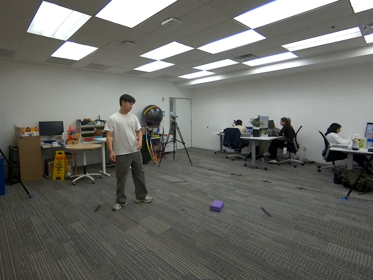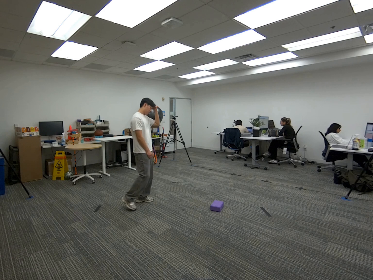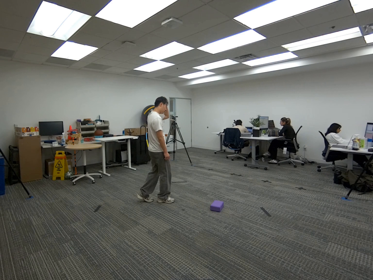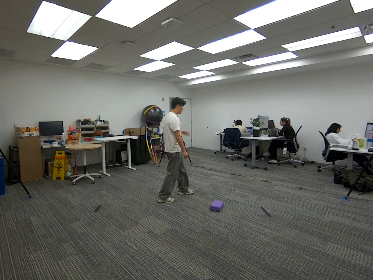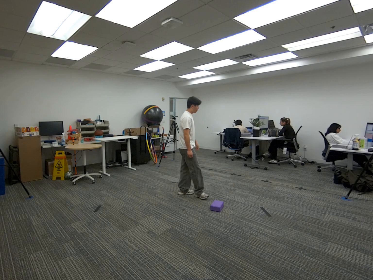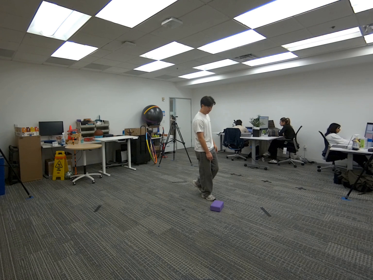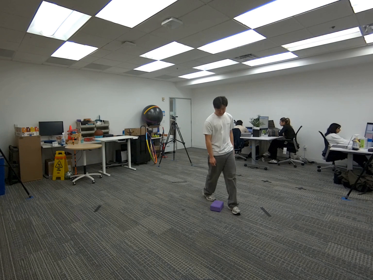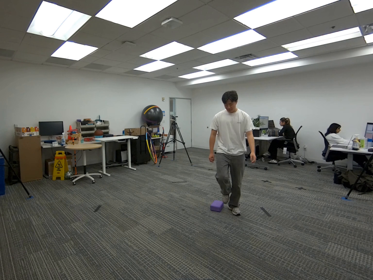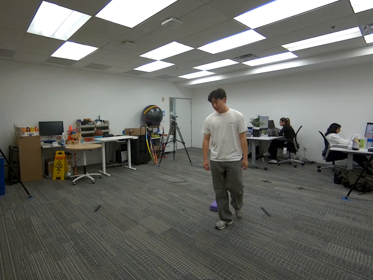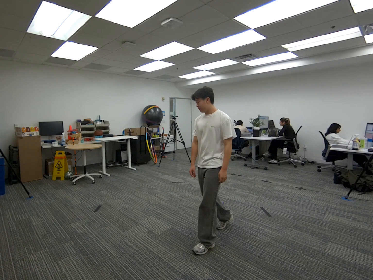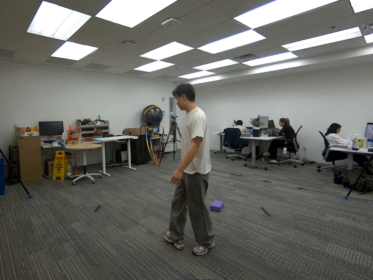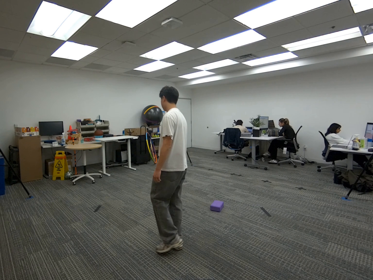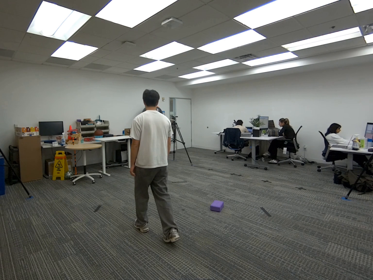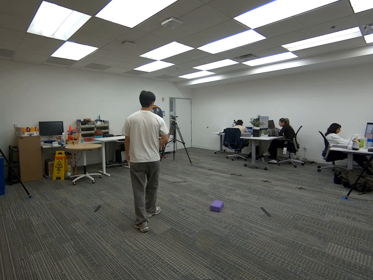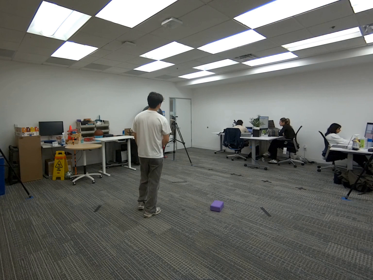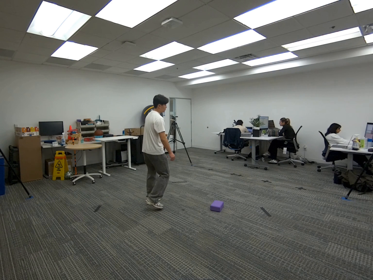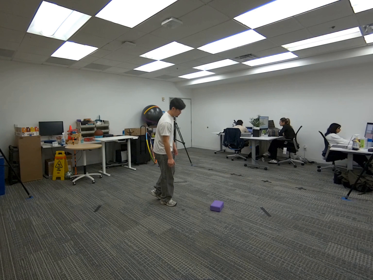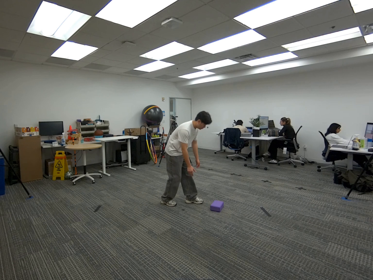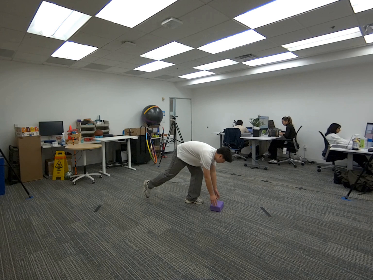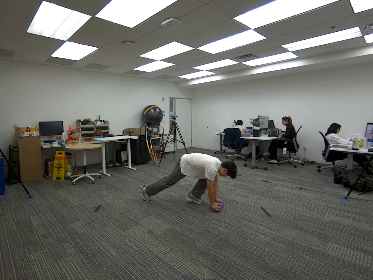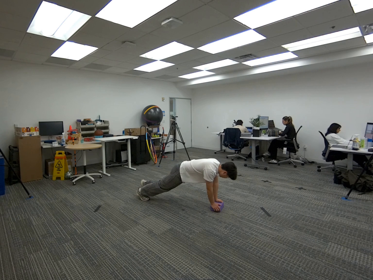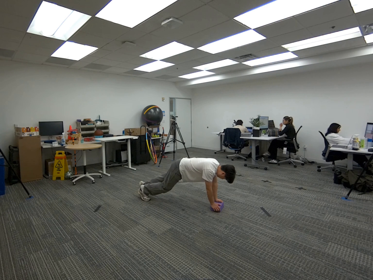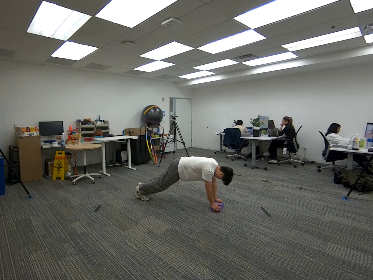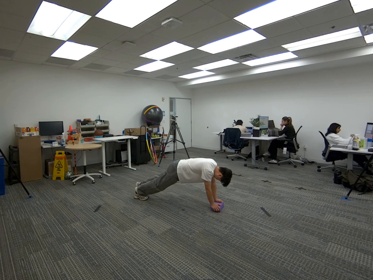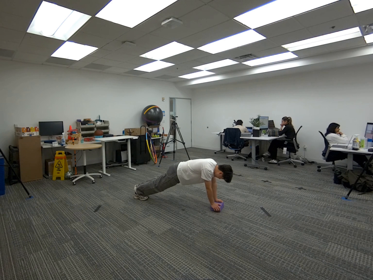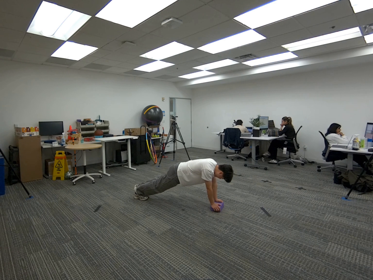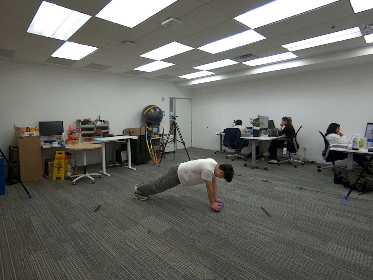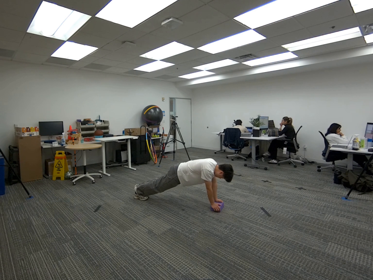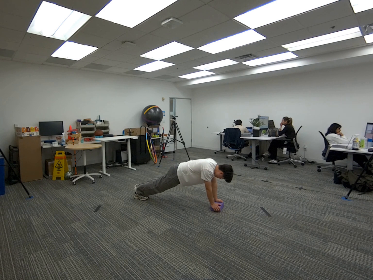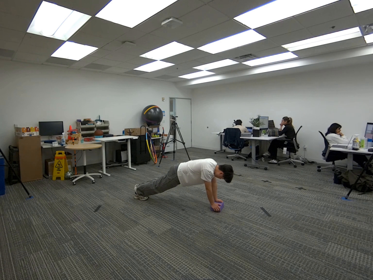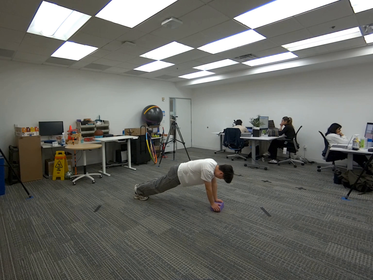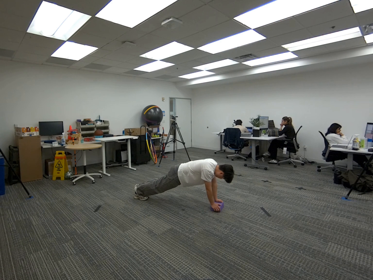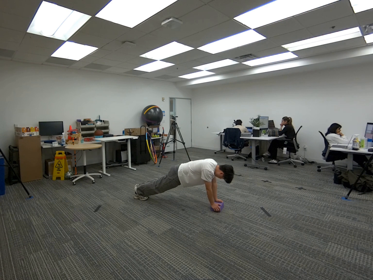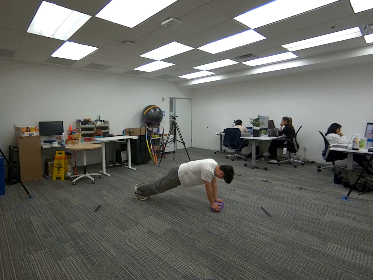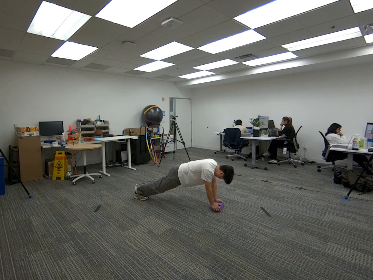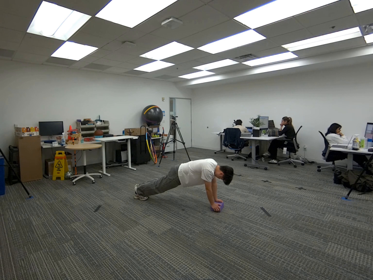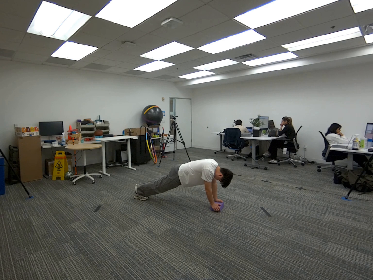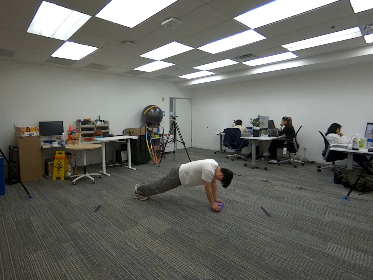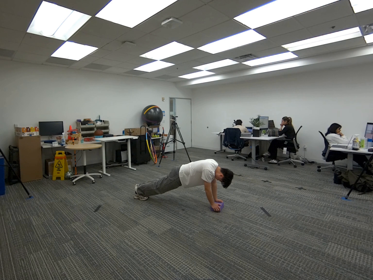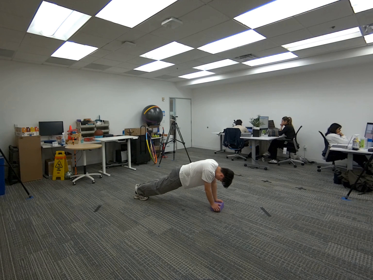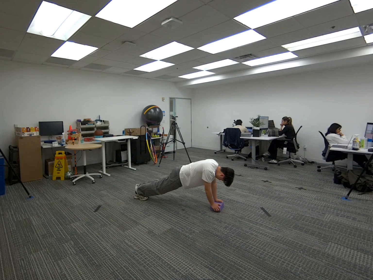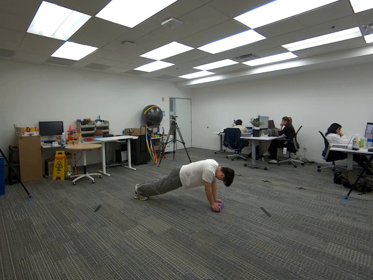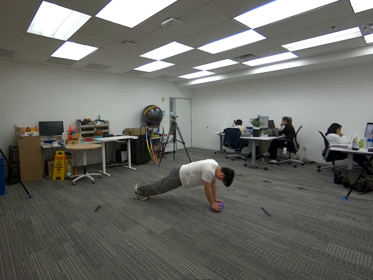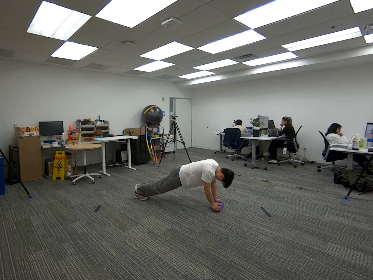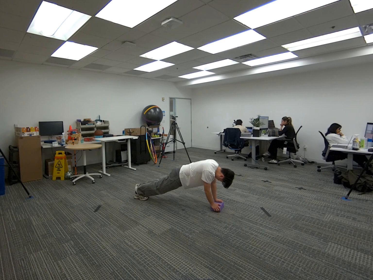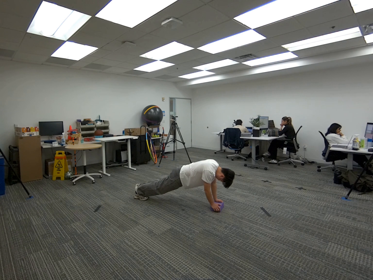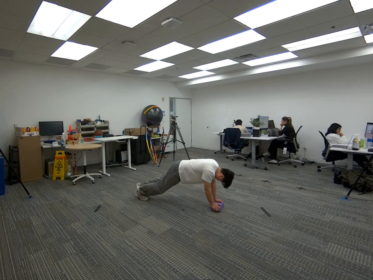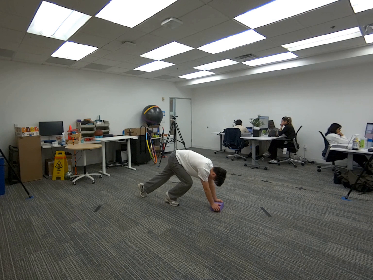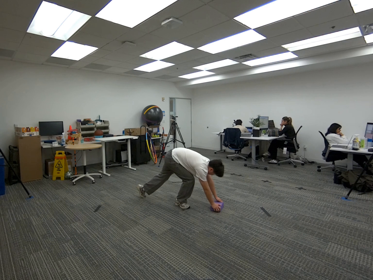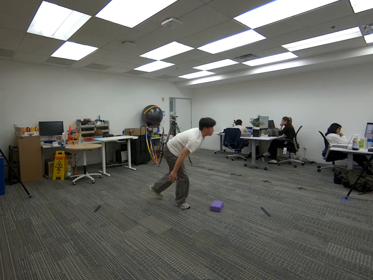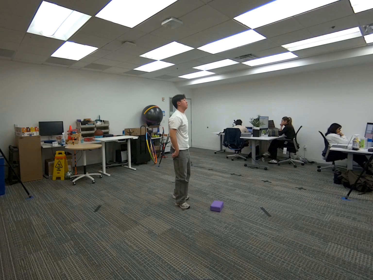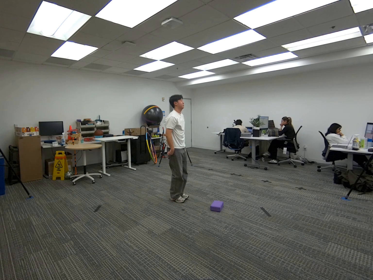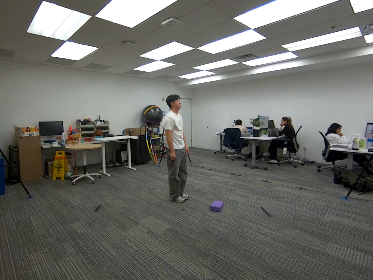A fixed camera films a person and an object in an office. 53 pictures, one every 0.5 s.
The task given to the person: Walk over to the yoga block on the ground and proceed to get into a plank position as you hold onto the yoga block. Hold the plank until the end of the session and then stand up.
